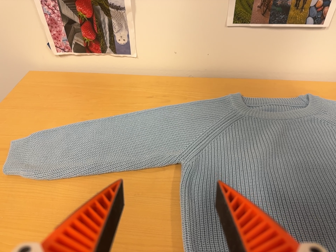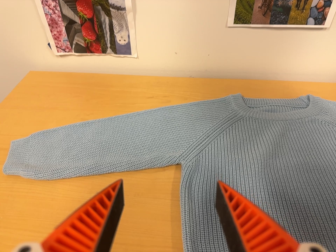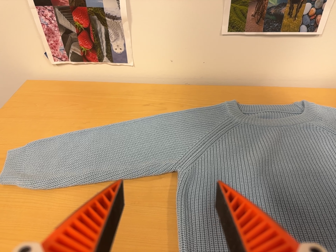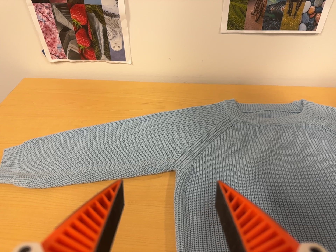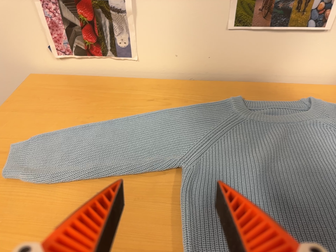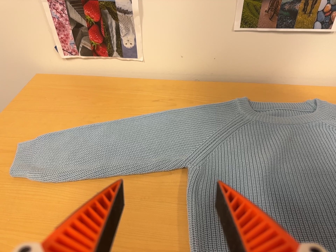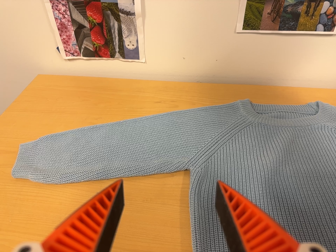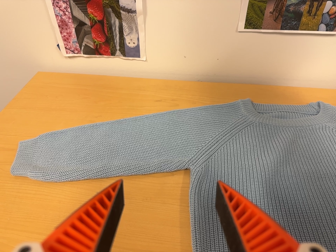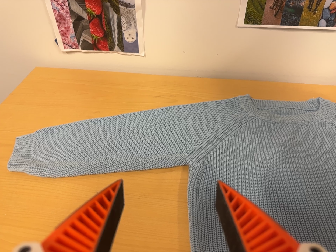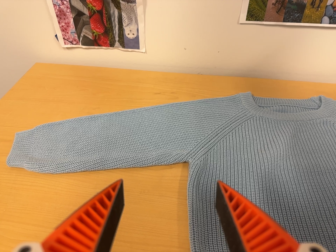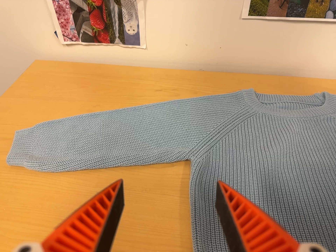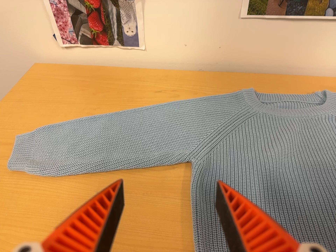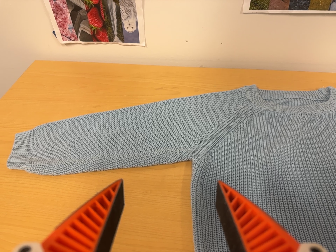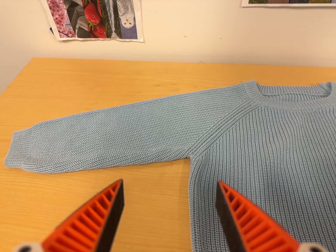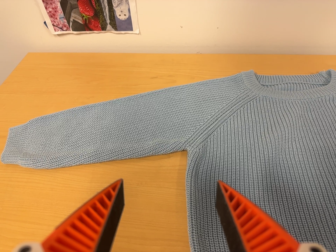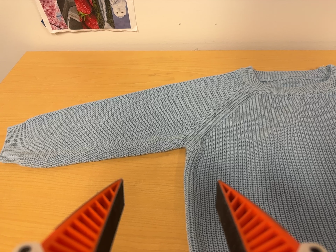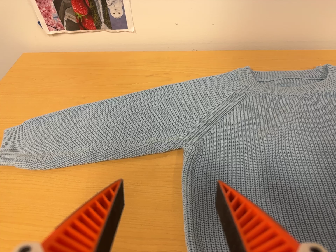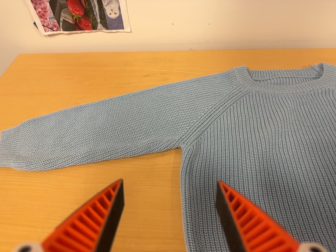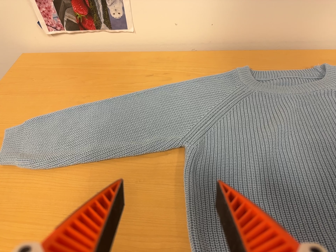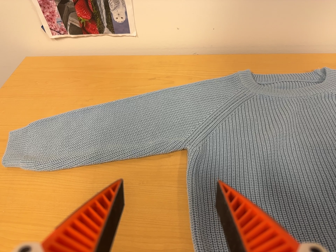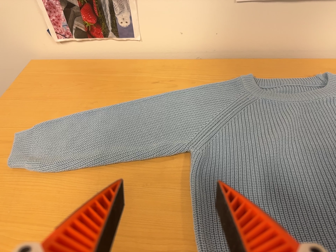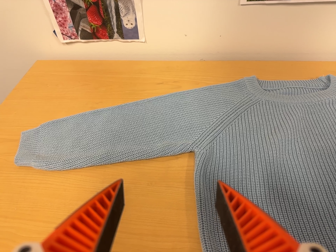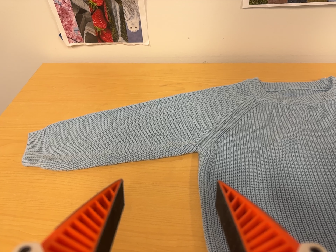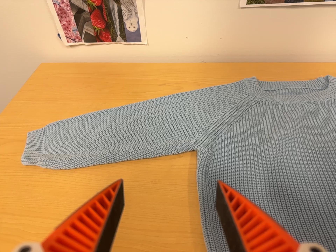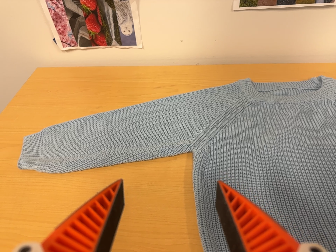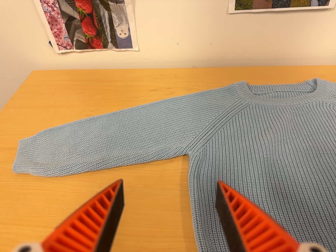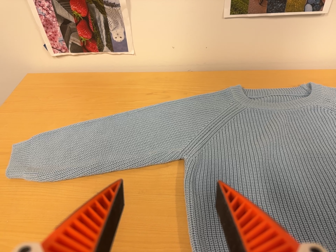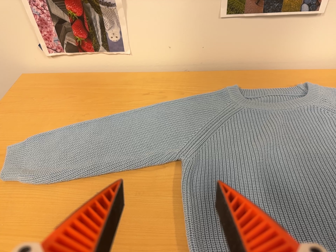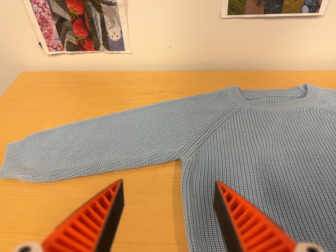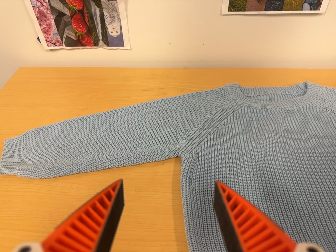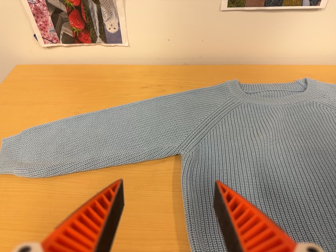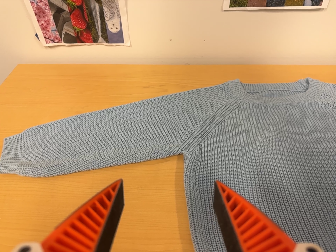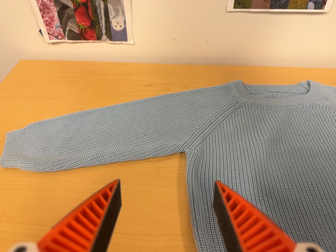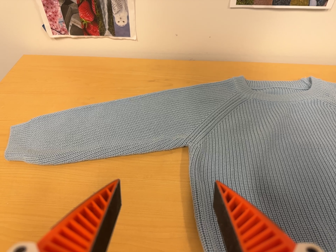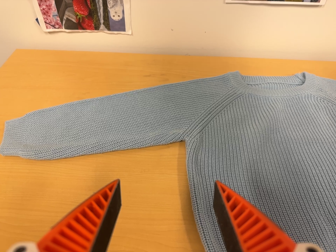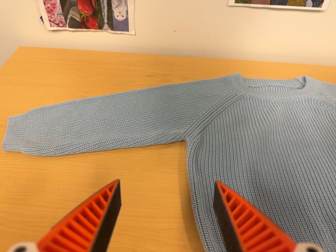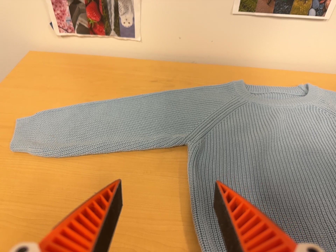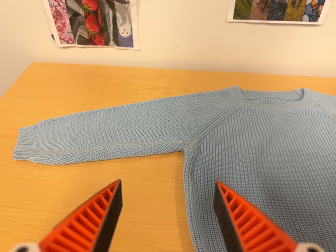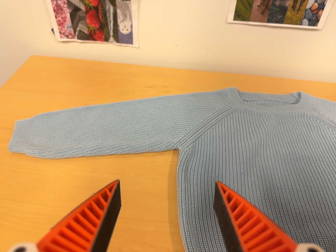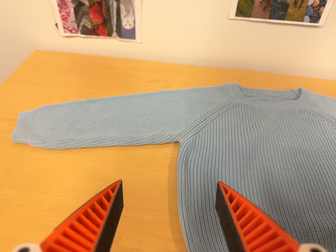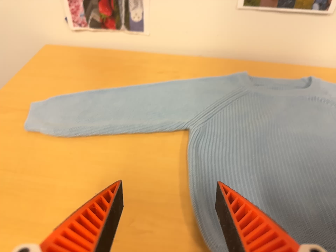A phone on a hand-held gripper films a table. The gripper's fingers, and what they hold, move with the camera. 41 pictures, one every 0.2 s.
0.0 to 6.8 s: The camera shifts only a little, or ends up much as it began.
6.8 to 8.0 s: The camera travels toward the bottom of its view, about 6 cm.
The film runs backward here.
